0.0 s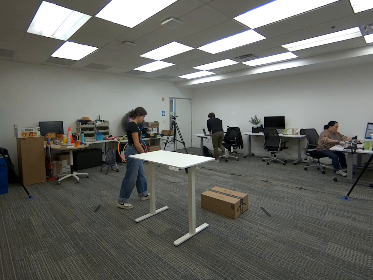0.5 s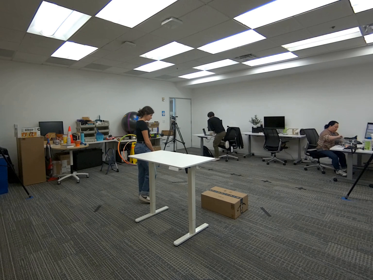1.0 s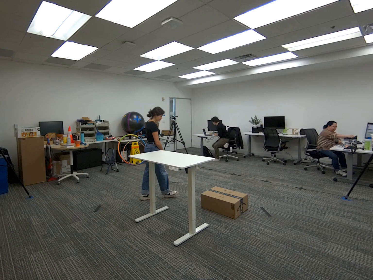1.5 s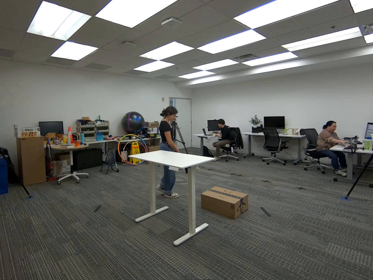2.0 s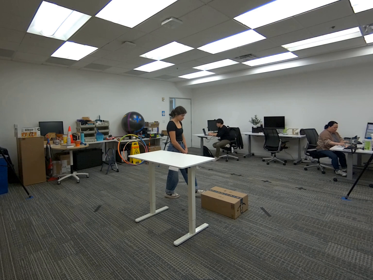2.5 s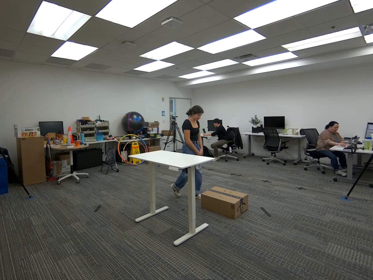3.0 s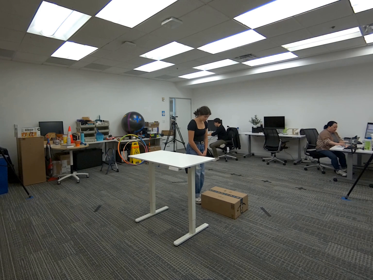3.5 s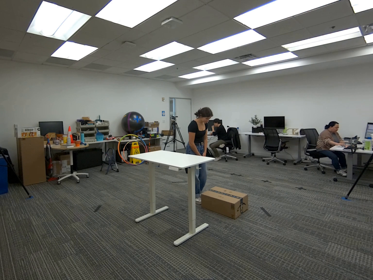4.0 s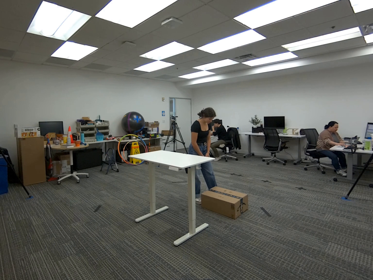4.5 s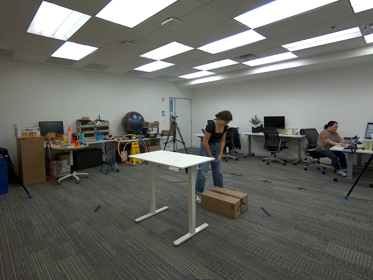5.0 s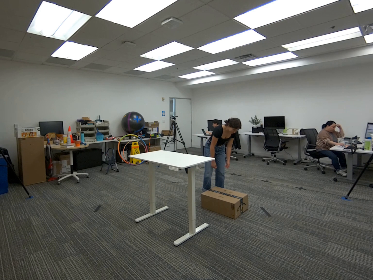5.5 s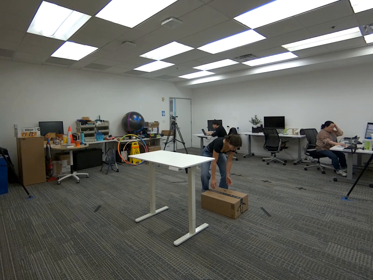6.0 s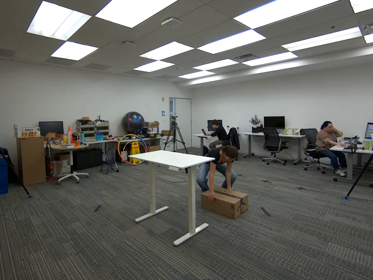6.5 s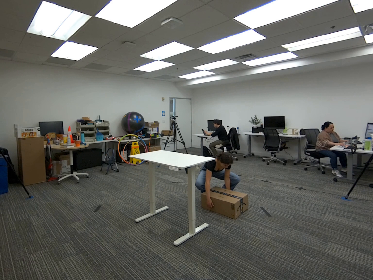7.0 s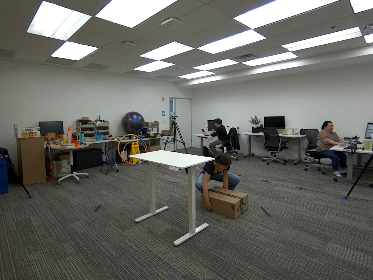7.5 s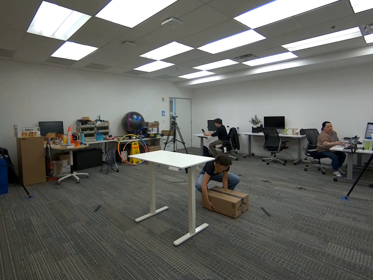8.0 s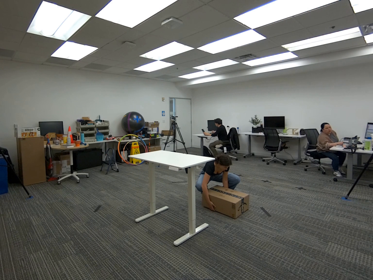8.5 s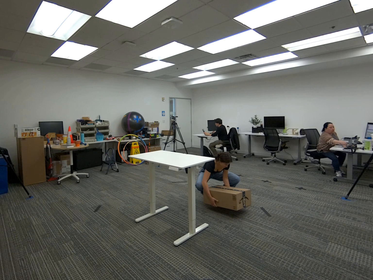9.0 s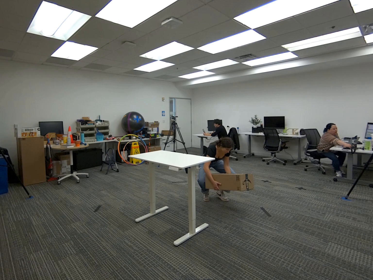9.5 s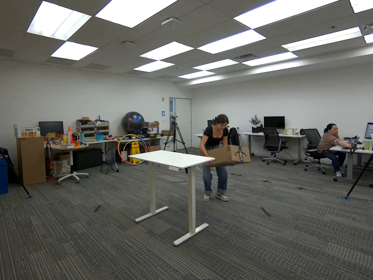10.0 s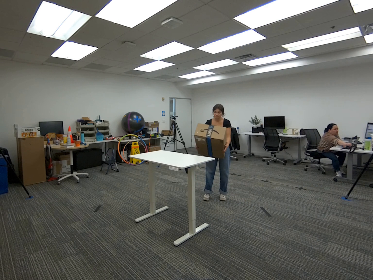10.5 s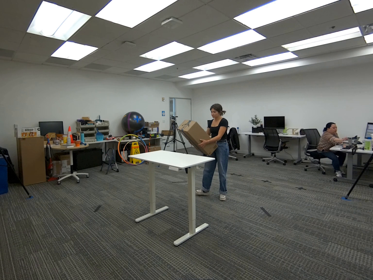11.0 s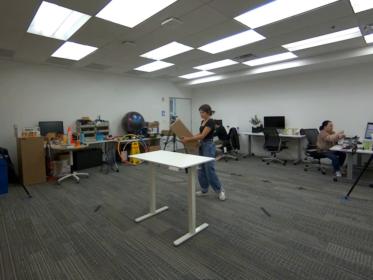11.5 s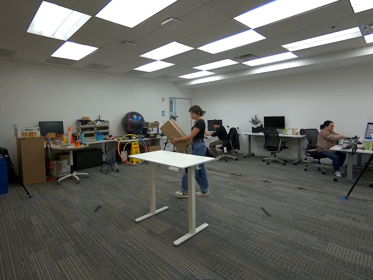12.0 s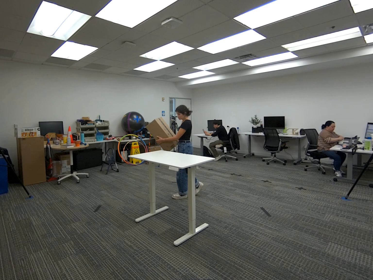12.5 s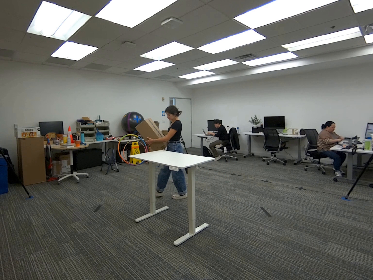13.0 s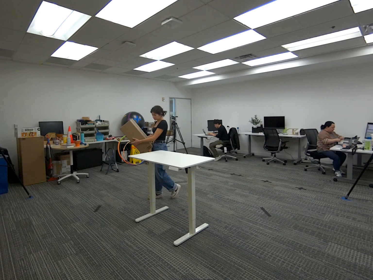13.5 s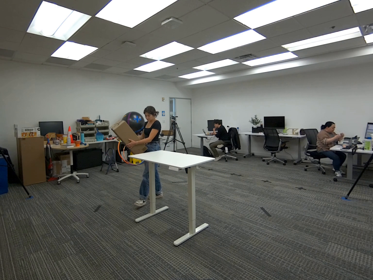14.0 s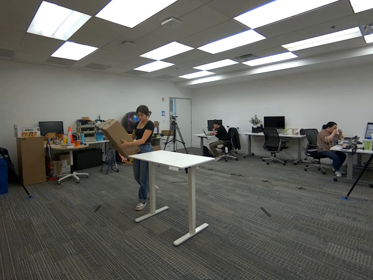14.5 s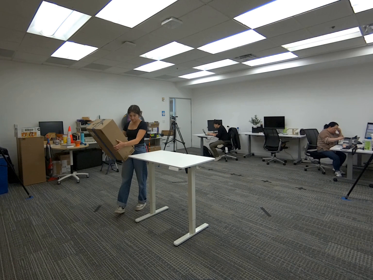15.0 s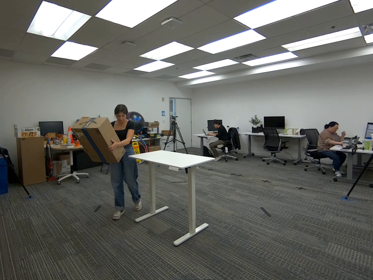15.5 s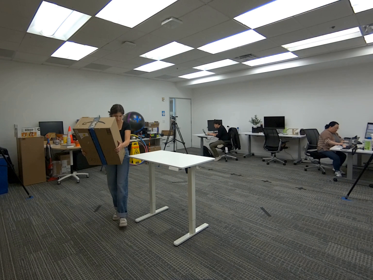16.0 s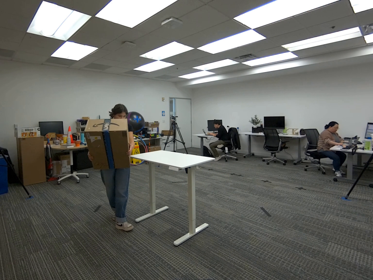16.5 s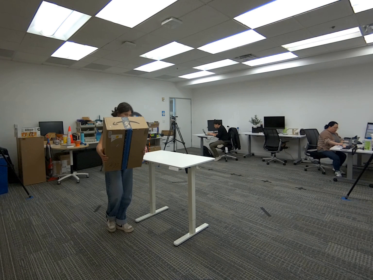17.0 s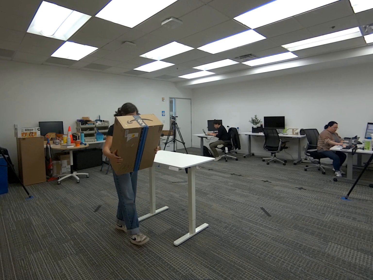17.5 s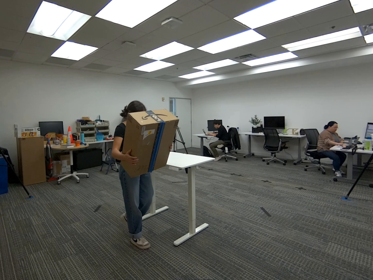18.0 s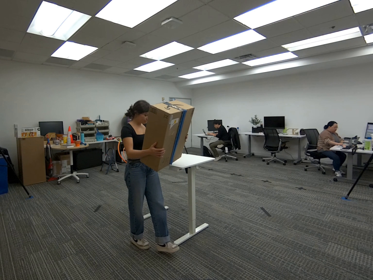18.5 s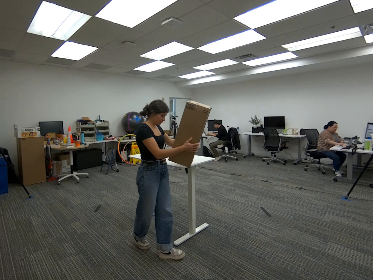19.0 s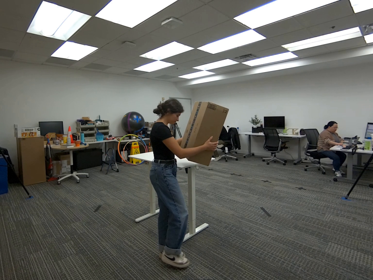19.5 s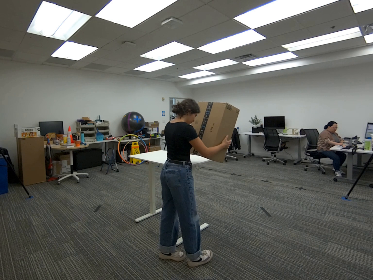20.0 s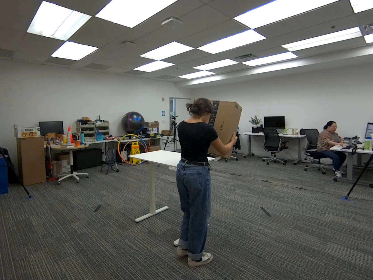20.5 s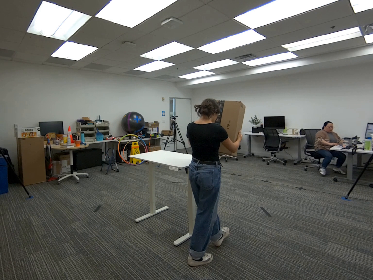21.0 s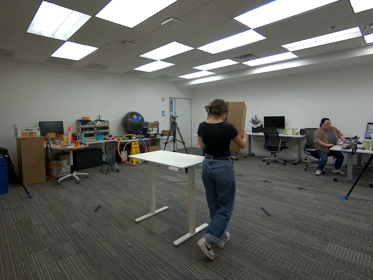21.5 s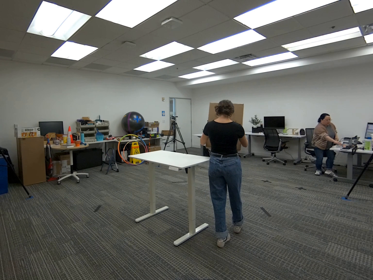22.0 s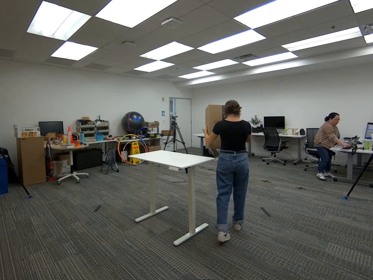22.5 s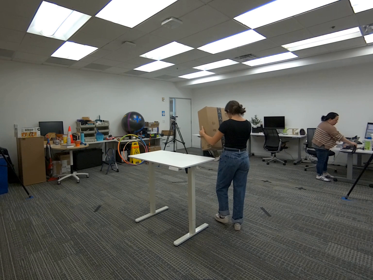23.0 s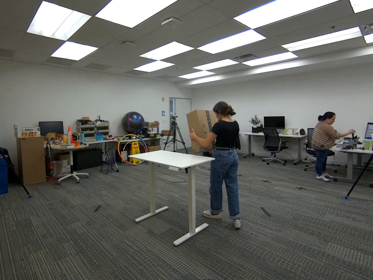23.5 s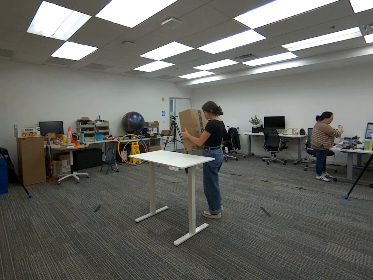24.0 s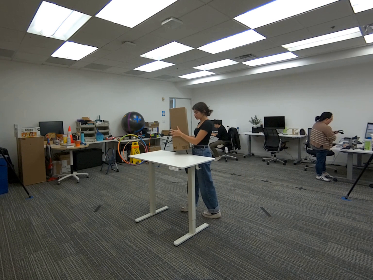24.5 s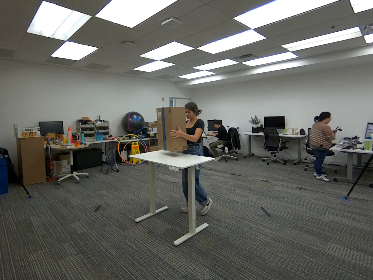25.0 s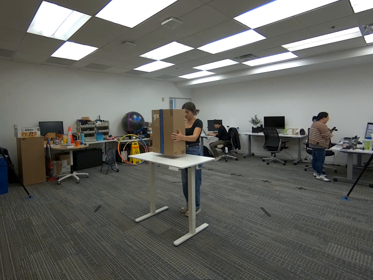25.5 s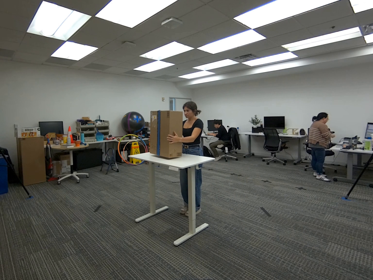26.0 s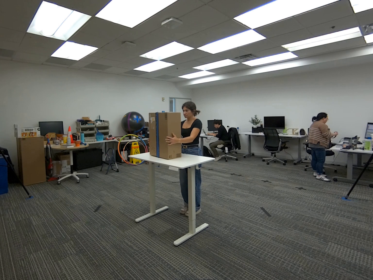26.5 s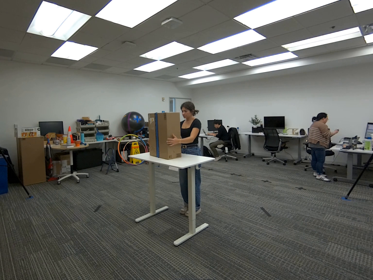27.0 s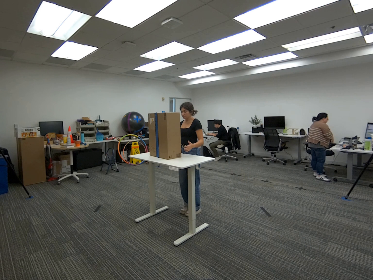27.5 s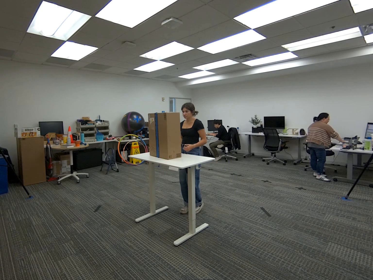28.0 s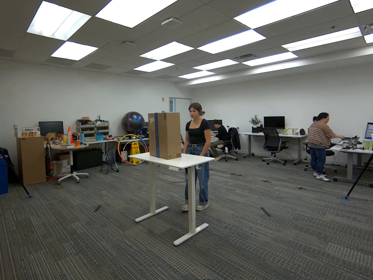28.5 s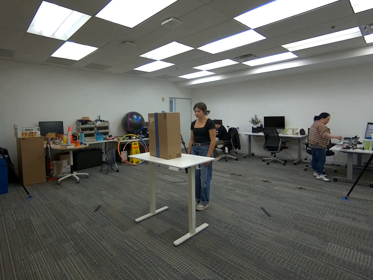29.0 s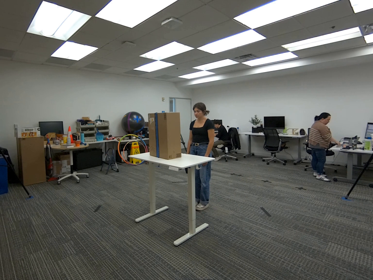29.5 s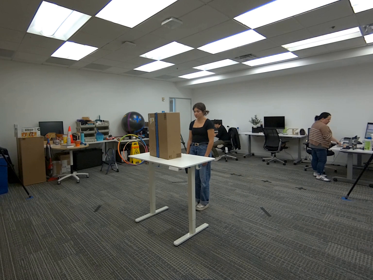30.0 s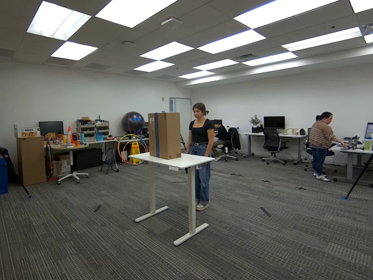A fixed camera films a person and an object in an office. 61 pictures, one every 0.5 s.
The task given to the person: Pick up the big brown cardboard box from the ground and place it on top of the white desk.
